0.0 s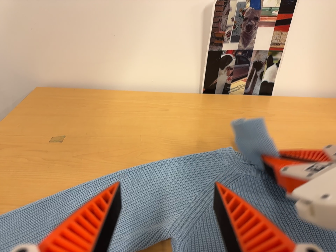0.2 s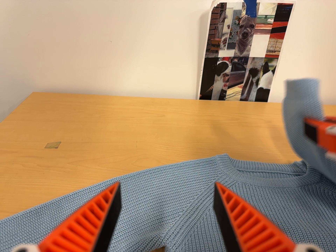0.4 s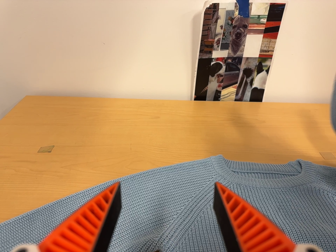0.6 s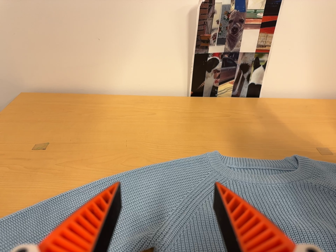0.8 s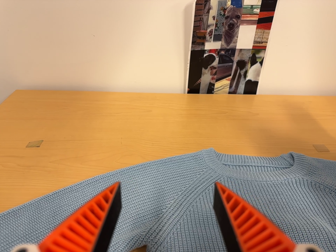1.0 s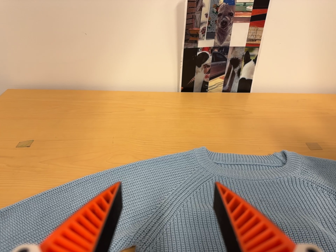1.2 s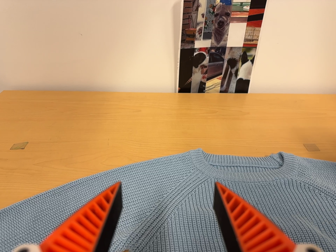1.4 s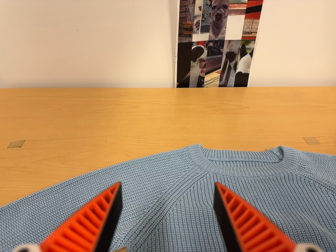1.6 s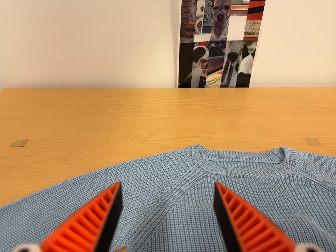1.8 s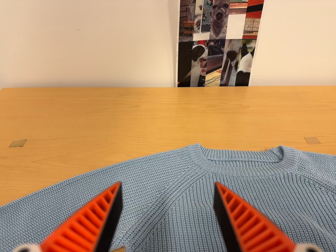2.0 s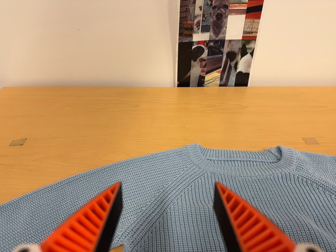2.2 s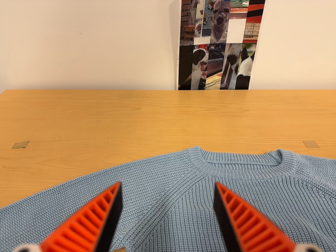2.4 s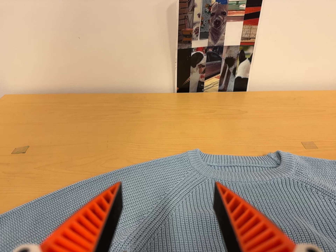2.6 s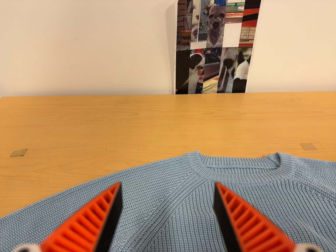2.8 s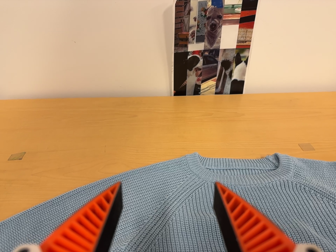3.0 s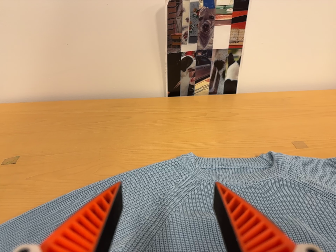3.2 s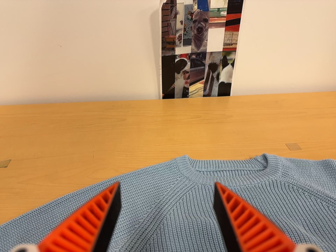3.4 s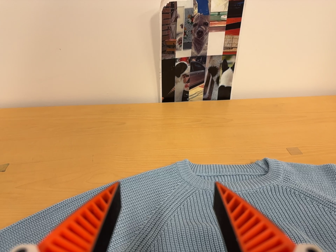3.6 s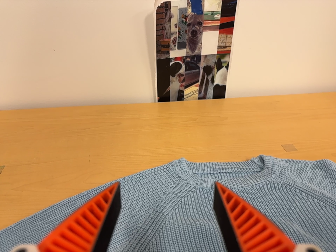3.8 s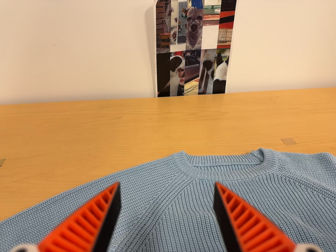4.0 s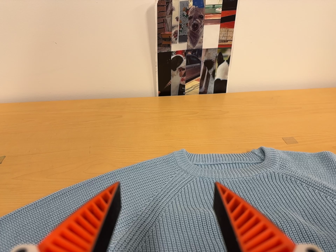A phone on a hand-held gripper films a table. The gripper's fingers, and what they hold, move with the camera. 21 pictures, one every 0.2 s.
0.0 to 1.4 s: The camera travels to its right, about 6 cm, so close, fixed things drift to the left.
1.4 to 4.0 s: The camera shifts only a little, or ends up much as it began.
The film runs backward here.
